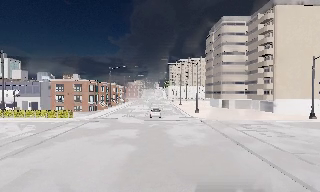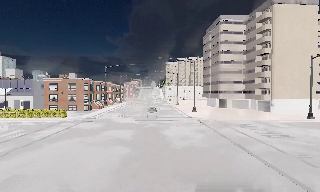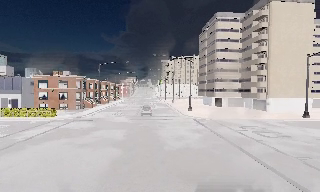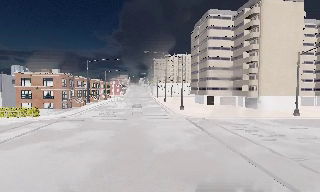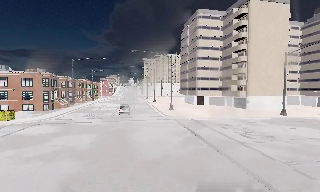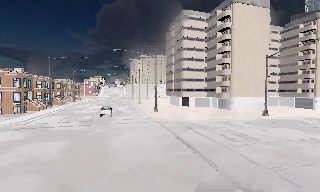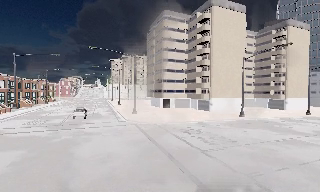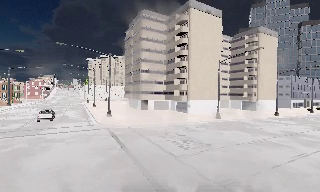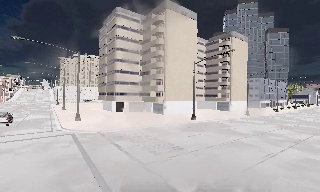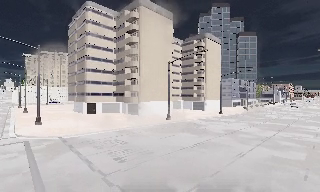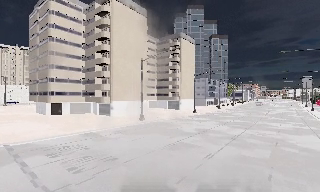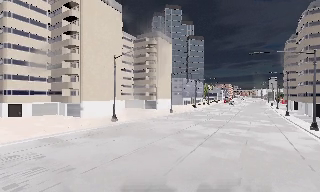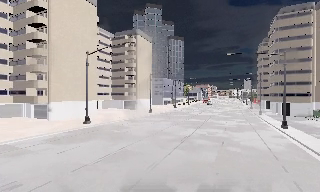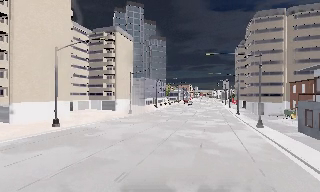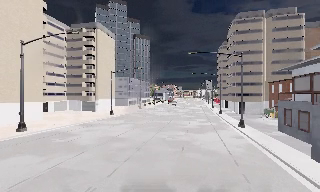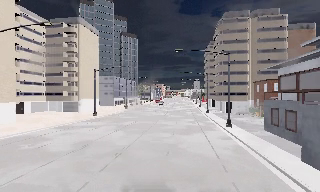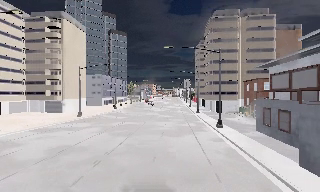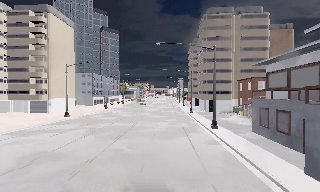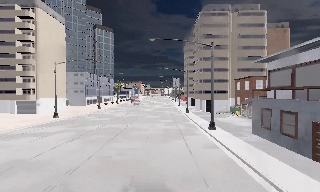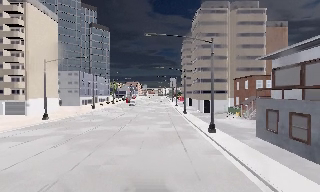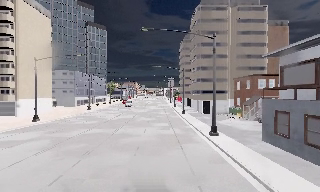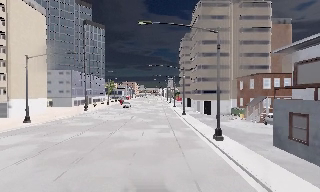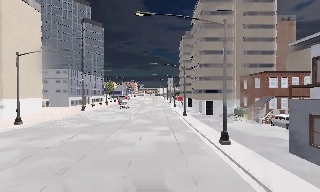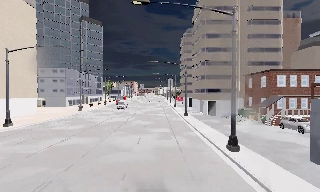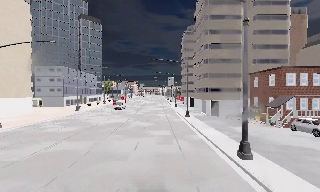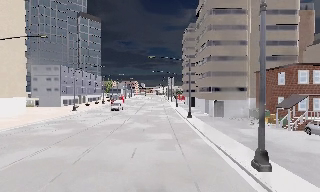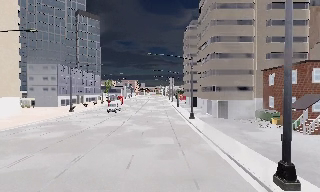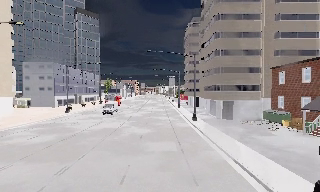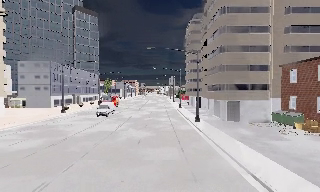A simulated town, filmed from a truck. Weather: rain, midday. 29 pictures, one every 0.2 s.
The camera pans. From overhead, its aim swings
clockwise.
The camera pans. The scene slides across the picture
to the left.
0.0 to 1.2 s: The camera pans to its right, which is clockwise from overhead, by about 20 degrees. It travels forward, about 6 m, so what stands in front looms larger.
1.2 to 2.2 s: The camera swings to its right by about 35 degrees, and the scene slides to the left. It travels forward and to its right, about 6 m.
2.2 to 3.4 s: The camera swings to its right by about 30 degrees, and the scene slides to the left. It travels forward, about 8 m, so what stands in front looms larger.
3.4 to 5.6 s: The camera travels forward, about 17 m, so what stands in front looms larger.
The film runs forward here.
